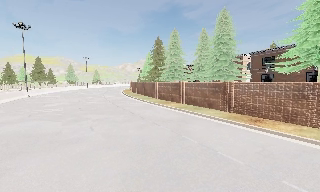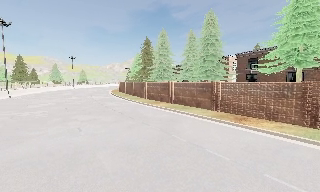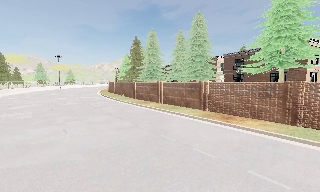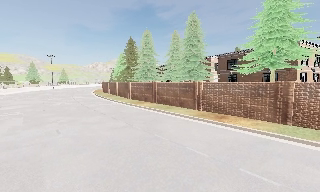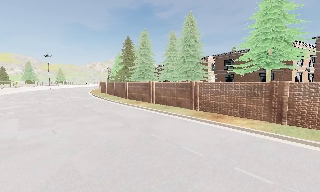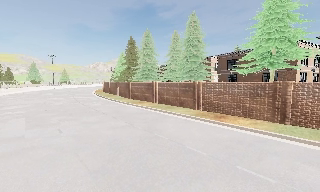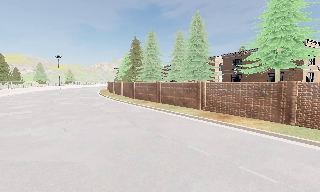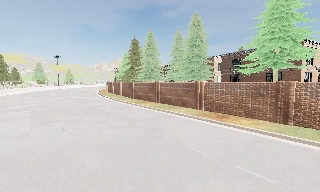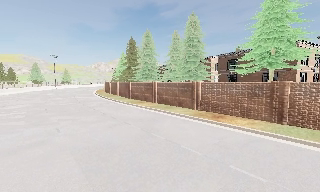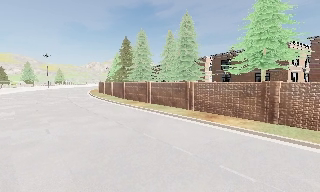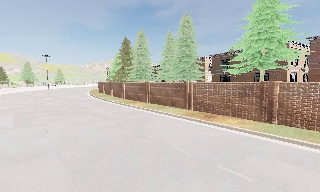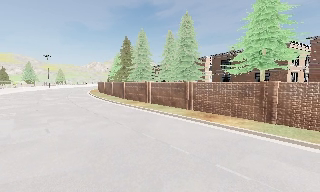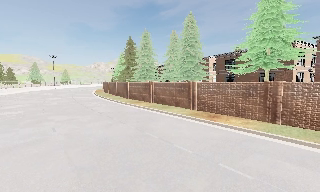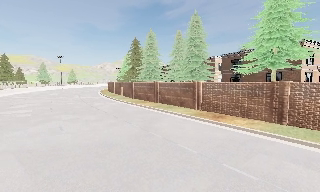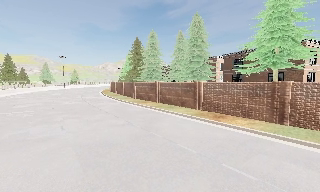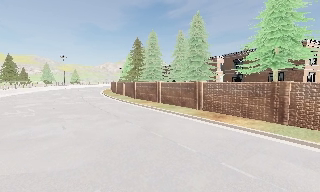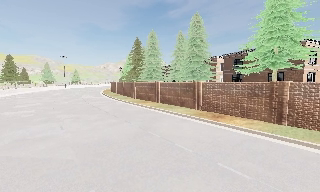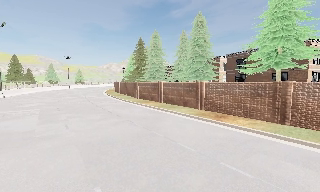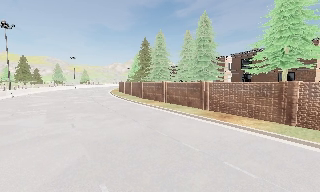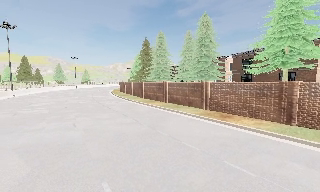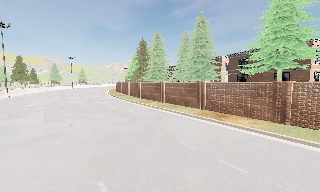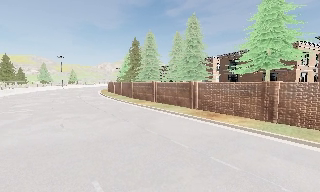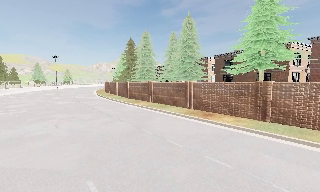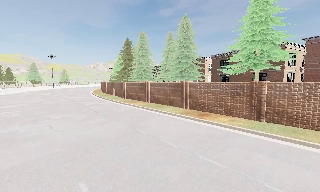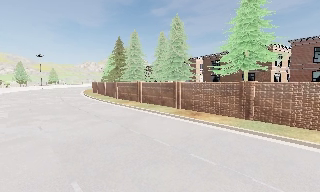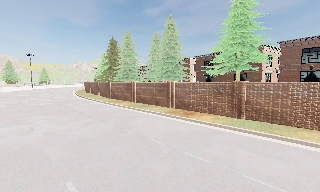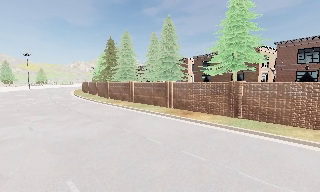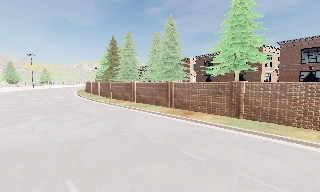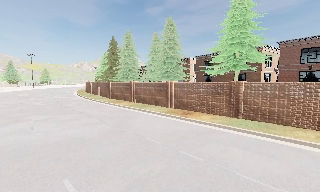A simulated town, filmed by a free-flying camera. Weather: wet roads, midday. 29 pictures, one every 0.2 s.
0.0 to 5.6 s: The camera pans to its right, which is clockwise from overhead, by about 15 degrees. It travels backward and to its right, about 2 m, so what stands in front gets smaller.
The film runs backward here.
